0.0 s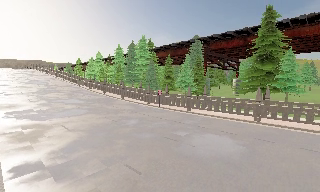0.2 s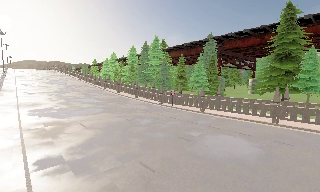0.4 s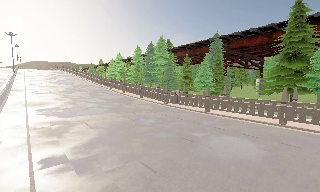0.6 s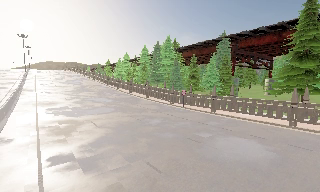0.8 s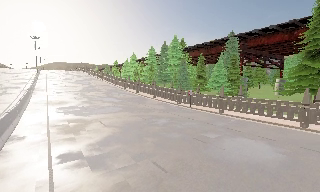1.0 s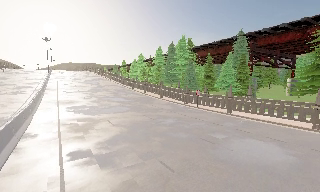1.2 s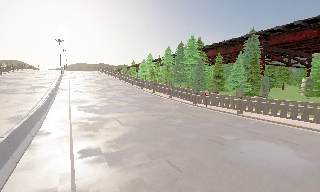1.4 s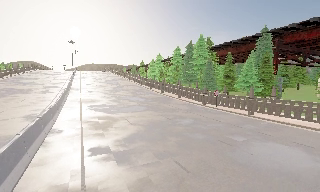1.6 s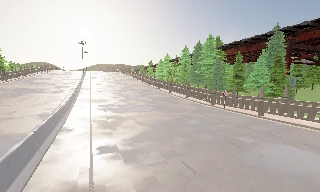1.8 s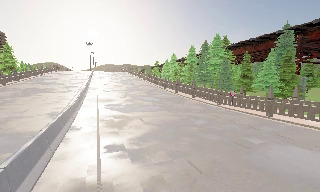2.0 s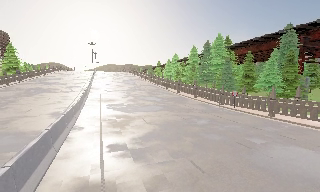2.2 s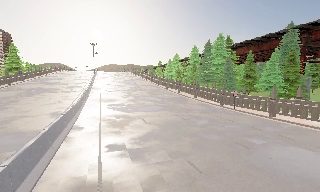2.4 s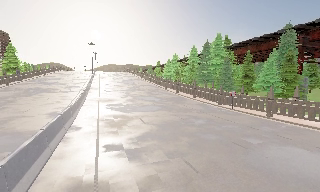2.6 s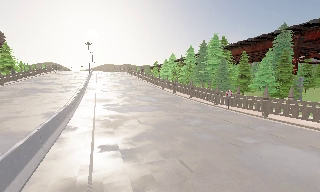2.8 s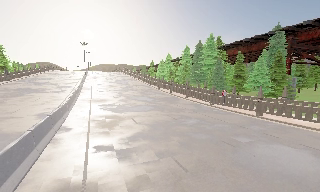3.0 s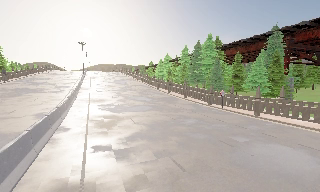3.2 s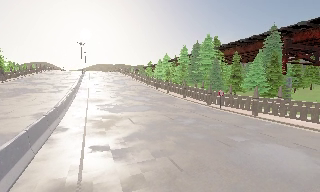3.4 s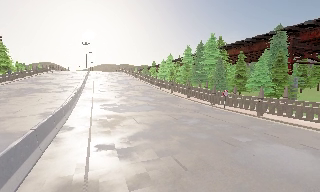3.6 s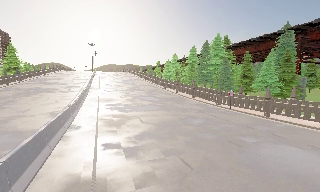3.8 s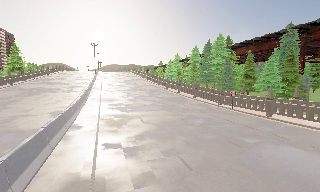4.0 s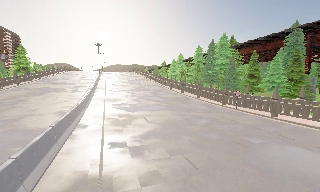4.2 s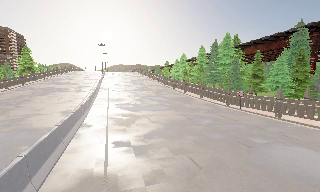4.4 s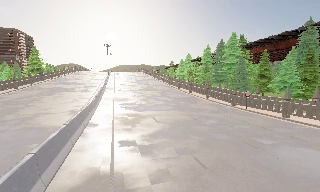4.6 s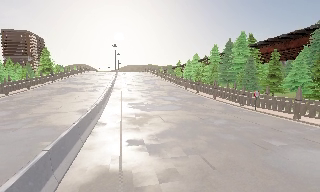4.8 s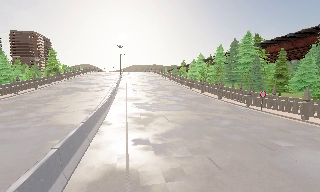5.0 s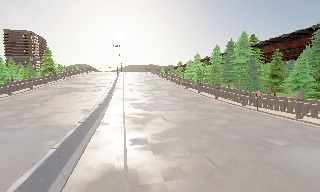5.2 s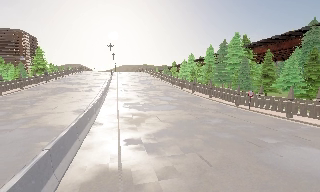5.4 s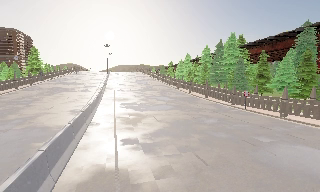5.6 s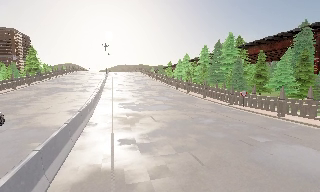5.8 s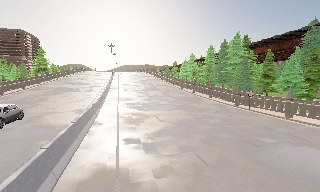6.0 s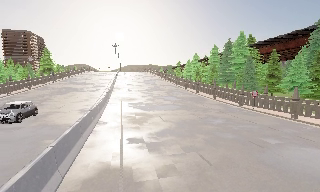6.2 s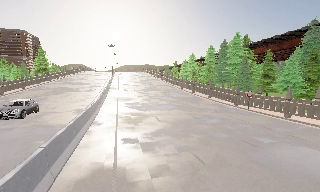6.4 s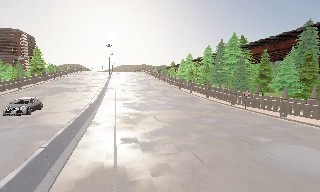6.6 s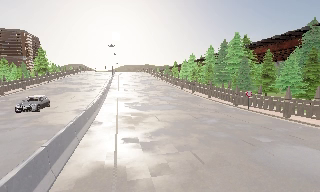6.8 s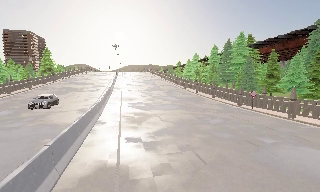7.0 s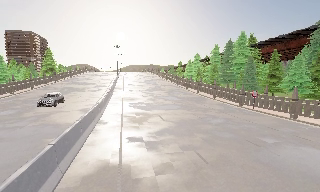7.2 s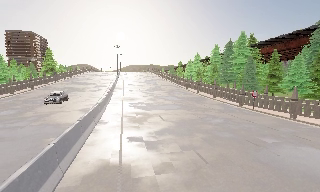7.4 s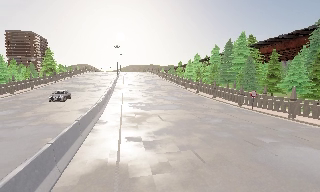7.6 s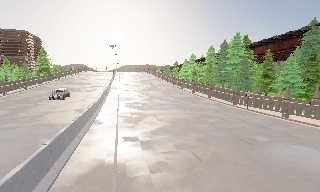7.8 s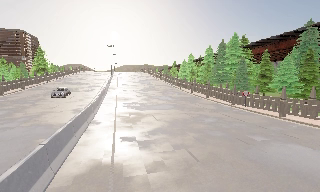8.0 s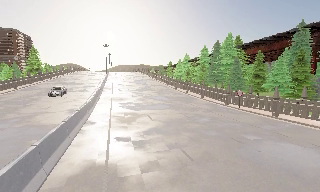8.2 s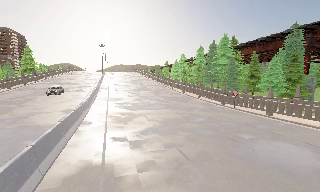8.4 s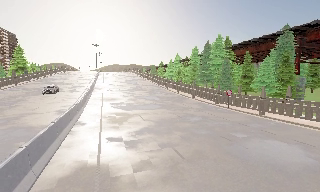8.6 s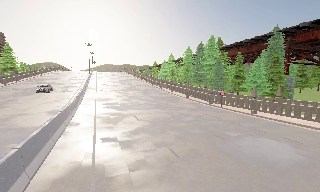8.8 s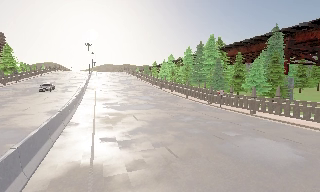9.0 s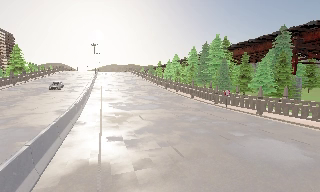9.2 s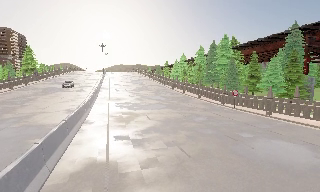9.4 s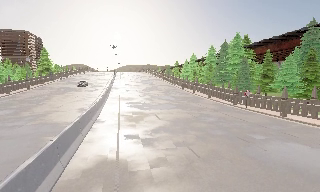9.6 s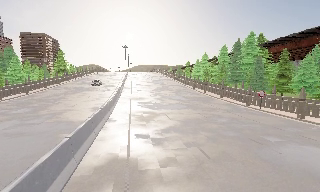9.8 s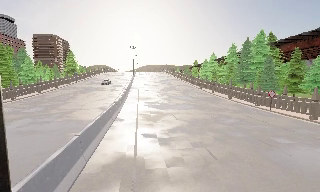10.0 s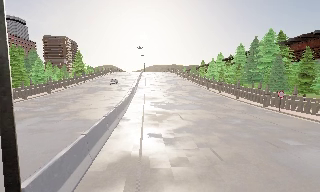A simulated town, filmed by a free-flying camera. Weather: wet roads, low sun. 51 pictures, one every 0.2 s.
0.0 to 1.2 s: The scene slides to the right, as the camera pans about 15 degrees to its left.
1.2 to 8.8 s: The camera travels backward and to its right, about 1.5 m, so what stands in front gets smaller.
8.8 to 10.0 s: The camera pans to its left, which is counterclockwise from overhead, by about 15 degrees.
The film runs backward here.
